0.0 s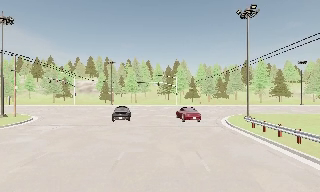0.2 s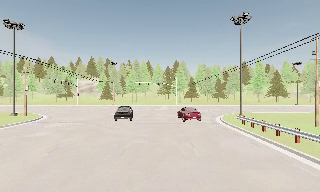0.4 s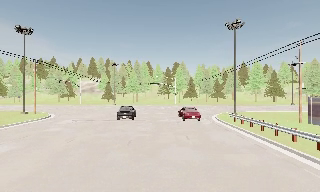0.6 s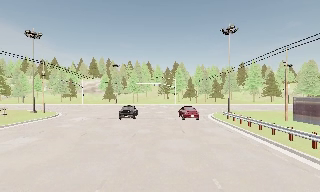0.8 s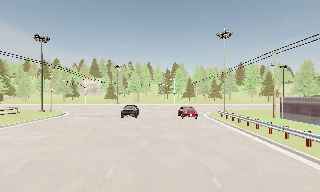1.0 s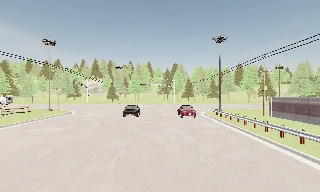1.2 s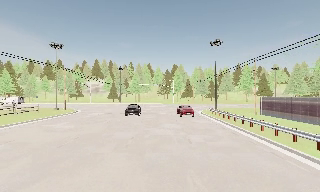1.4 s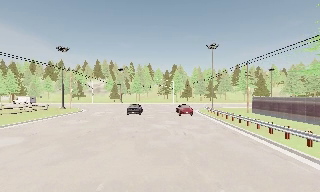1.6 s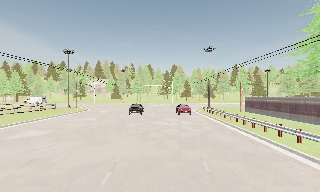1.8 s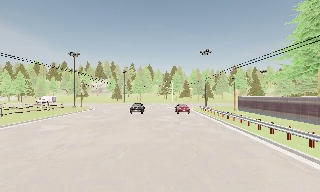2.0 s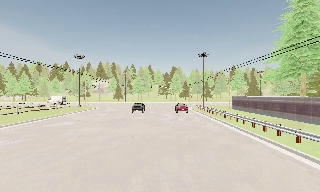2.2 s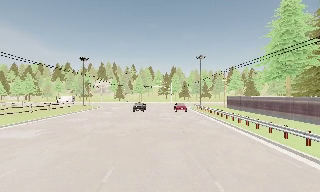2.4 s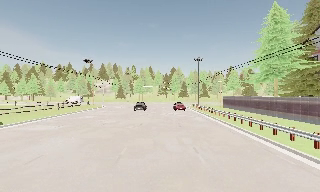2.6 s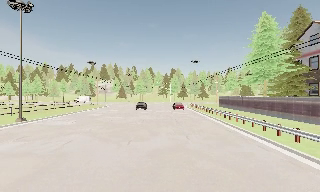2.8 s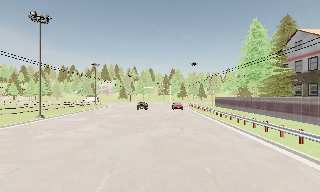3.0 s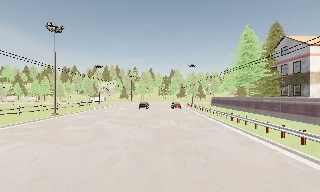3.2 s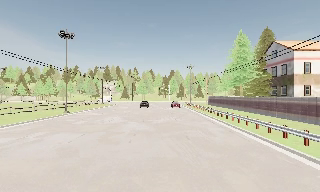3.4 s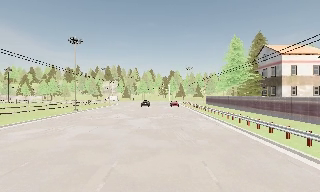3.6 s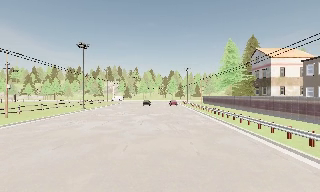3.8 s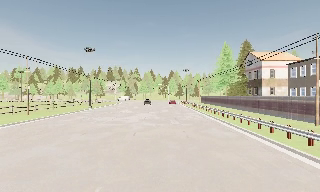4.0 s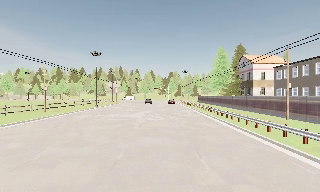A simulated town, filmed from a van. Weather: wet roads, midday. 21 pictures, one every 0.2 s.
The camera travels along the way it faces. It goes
backward.
0.0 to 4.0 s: The camera travels backward, about 45 m, so what stands in front gets smaller. It gains speed.
The film runs backward here.
